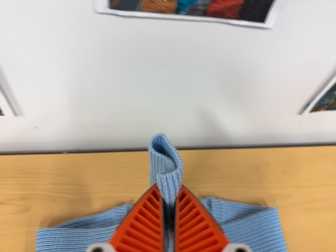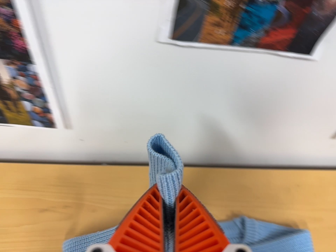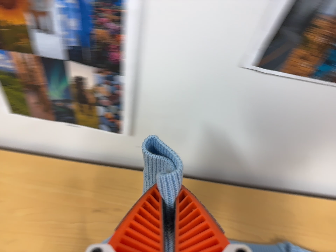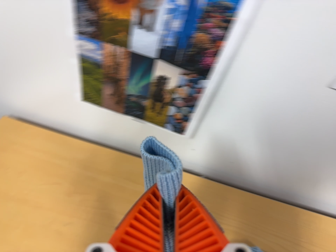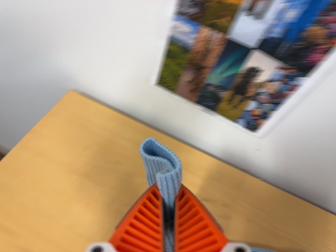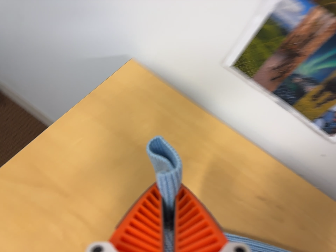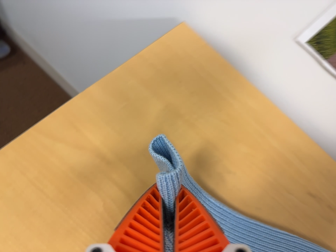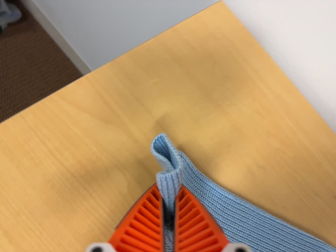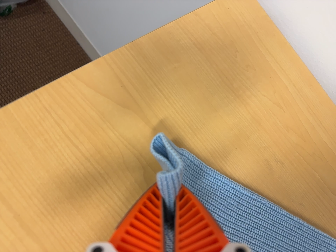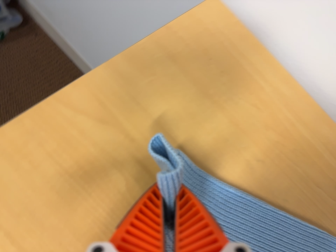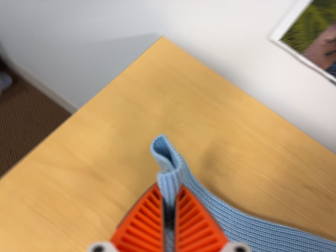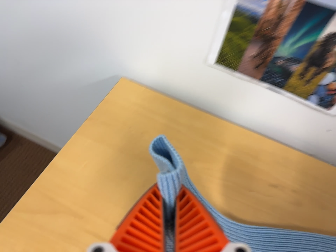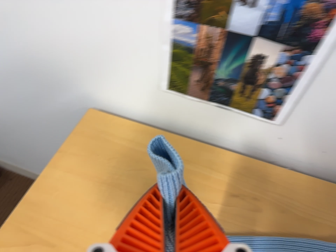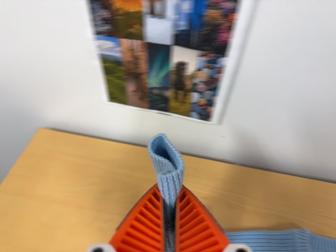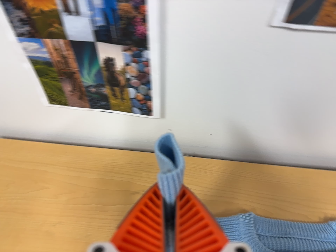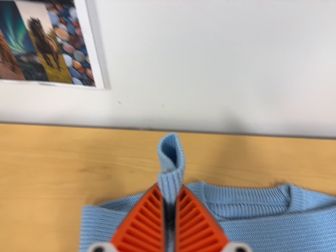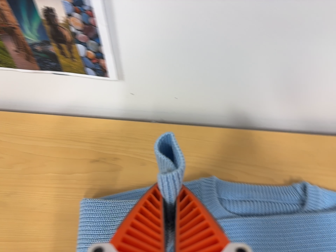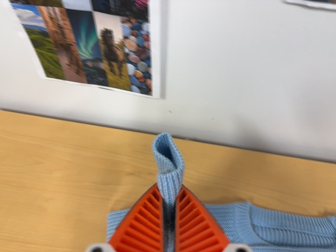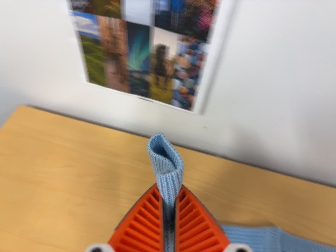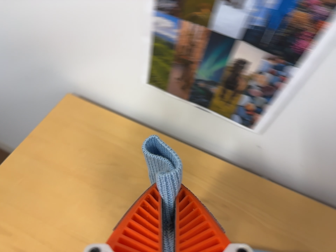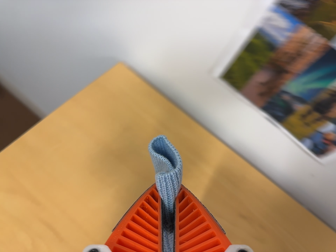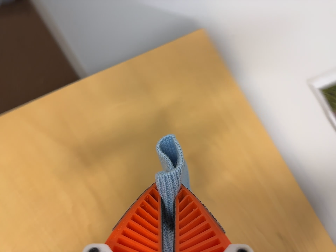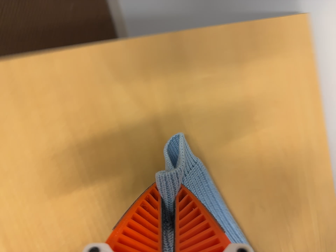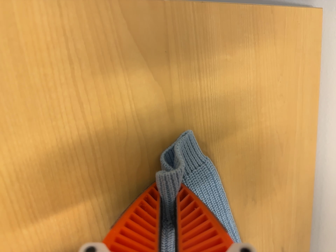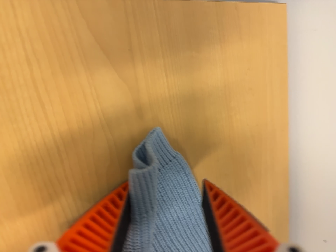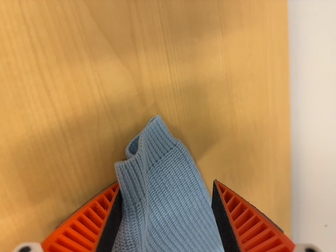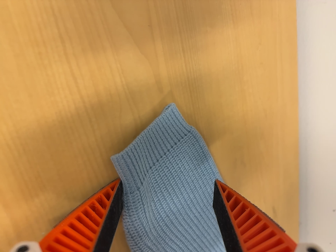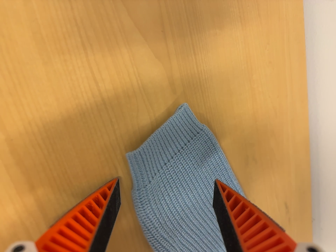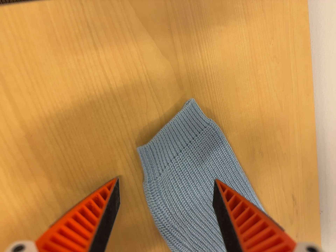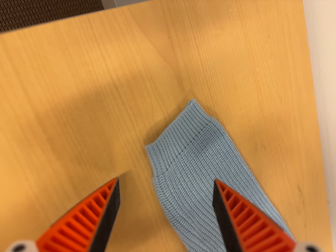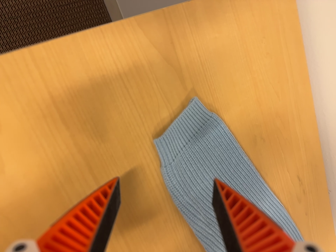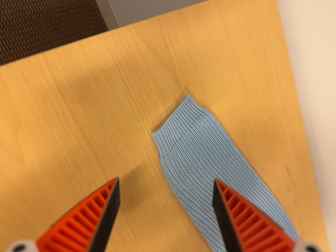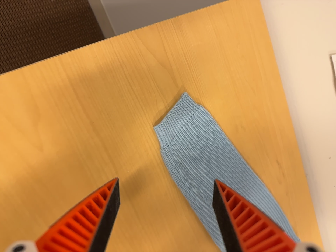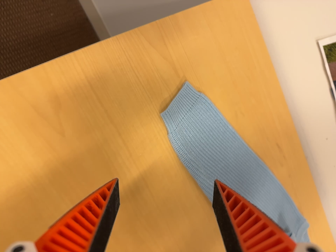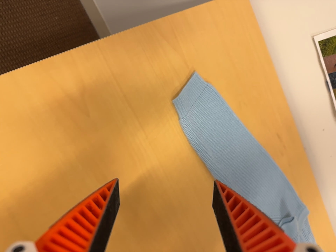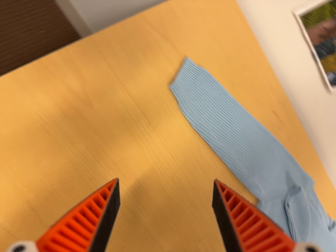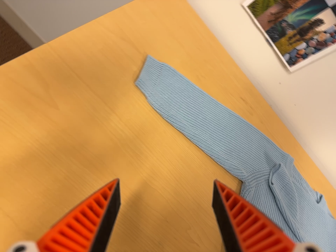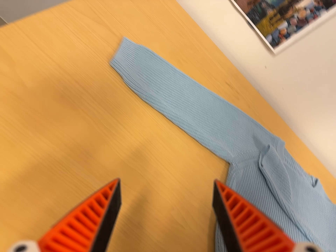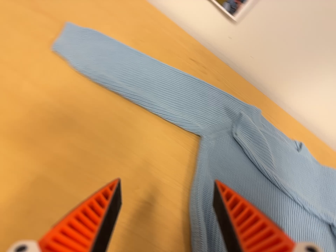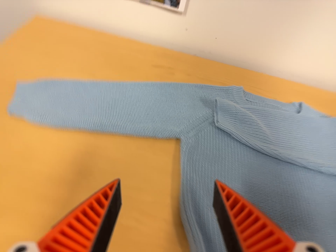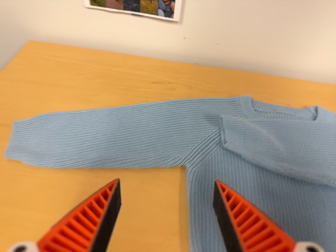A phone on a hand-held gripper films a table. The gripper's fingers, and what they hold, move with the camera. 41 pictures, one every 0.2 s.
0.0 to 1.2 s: The camera swings to its left by about 20 degrees, and the scene slides to the right. It travels to its left, about 50 cm, so close, fixed things drift to the right. It rolls about its line of sight by about 45 degrees, and the scene rotates clockwise.
1.2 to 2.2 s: The camera travels to its right and backward, about 12 cm, so close, fixed things drift to the left. It rolls about its line of sight by about 20 degrees, and the scene rotates counterclockwise.
2.2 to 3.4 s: The camera travels to its right, about 24 cm, so close, fixed things drift to the left. It rolls about its line of sight by about 15 degrees, and the scene rotates counterclockwise.
3.4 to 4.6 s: The camera travels to its left, about 50 cm, so close, fixed things drift to the right. Its aim tips toward the bottom of its view by about 25 degrees. It rolls about its line of sight by about 70 degrees, and the scene rotates clockwise.
4.6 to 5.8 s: The camera travels backward, about 6 cm, so what stands in front gets smaller. It rolls about its line of sight by about 10 degrees, and the scene rotates counterclockwise.
5.8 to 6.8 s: The camera travels backward and toward the bottom of its view, about 20 cm, so what stands in front gets smaller. It rolls about its line of sight by about 10 degrees, and the scene rotates counterclockwise.
6.8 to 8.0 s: The camera travels to its right and toward the bottom of its view, about 28 cm, so close, fixed things drift to the left. It rolls about its line of sight by about 55 degrees, and the scene rotates counterclockwise.
The film runs backward here.
